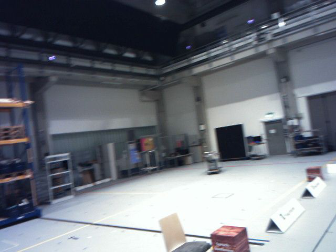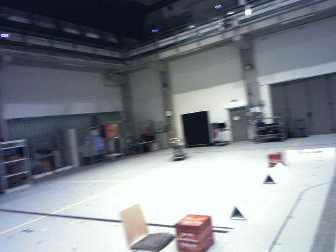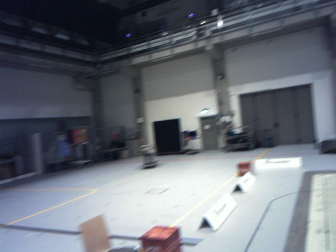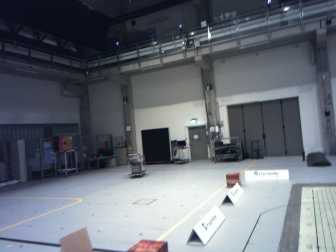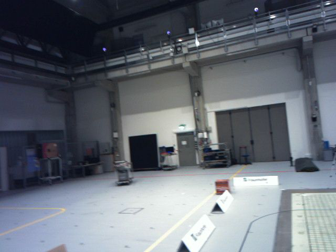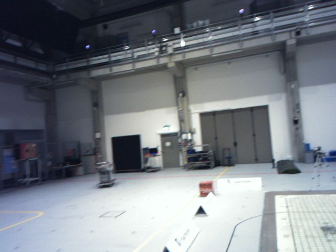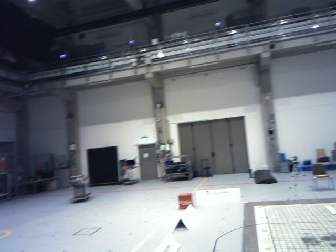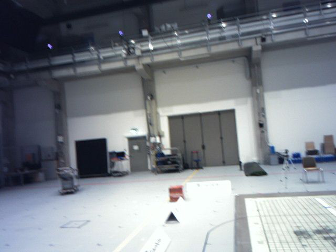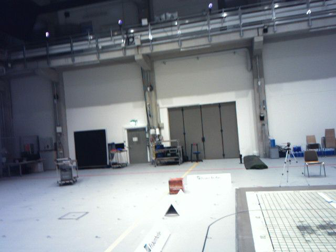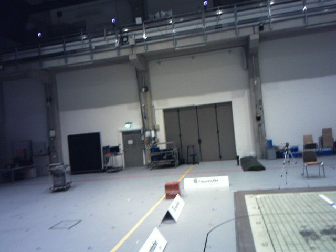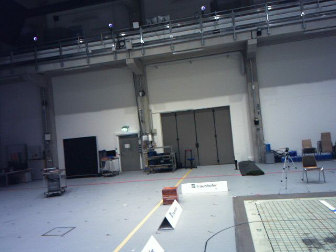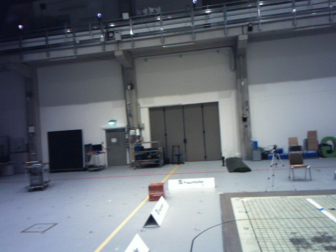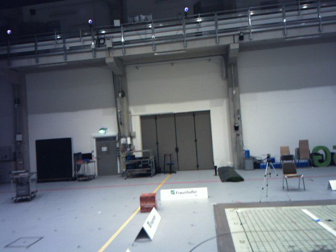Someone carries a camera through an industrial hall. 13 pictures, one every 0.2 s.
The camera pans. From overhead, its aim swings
clockwise.
The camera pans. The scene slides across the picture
to the left.
0.0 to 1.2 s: The scene slides to the left, as the camera pans about 25 degrees to its right. It travels forward, about 1.2 m, so what stands in front looms larger.
1.2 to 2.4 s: The camera travels forward, about 1.2 m, so what stands in front looms larger.
The film runs forward here.
